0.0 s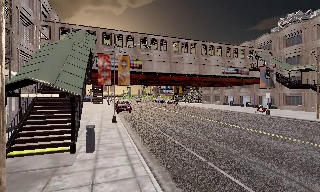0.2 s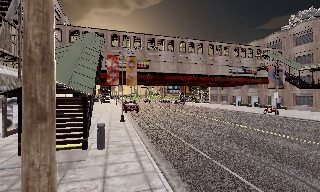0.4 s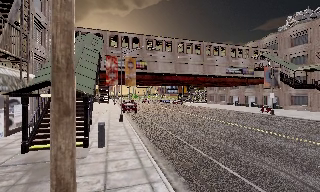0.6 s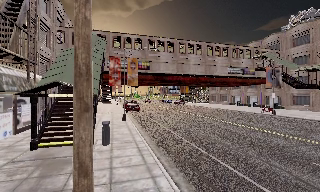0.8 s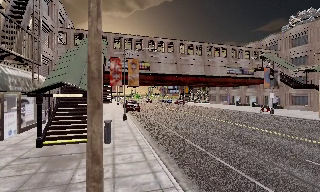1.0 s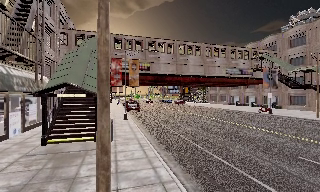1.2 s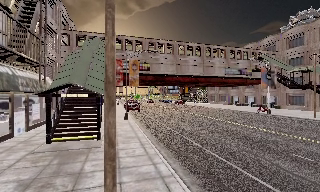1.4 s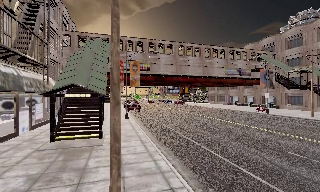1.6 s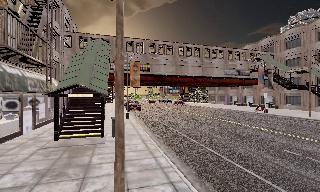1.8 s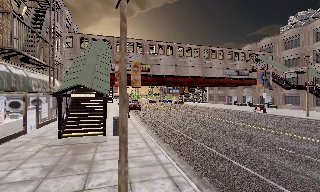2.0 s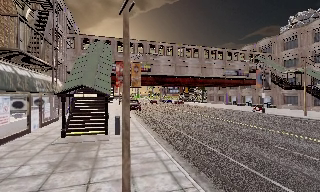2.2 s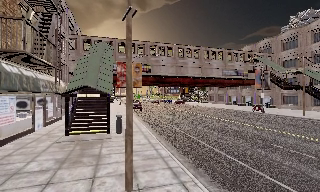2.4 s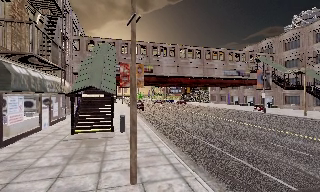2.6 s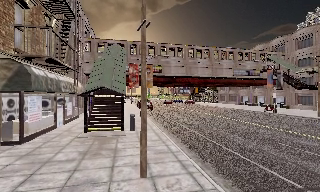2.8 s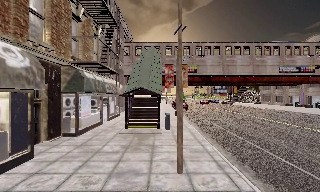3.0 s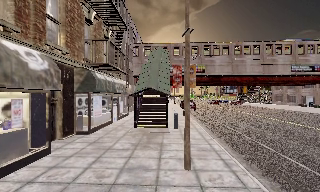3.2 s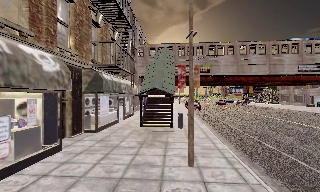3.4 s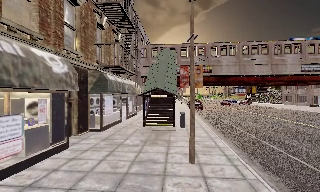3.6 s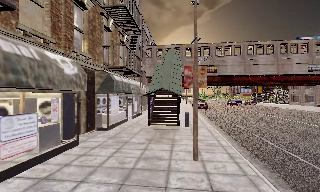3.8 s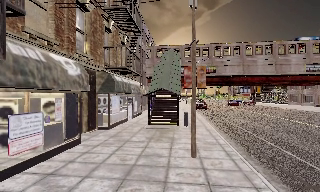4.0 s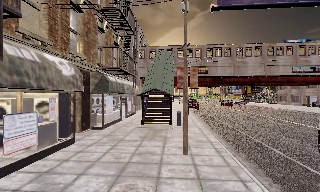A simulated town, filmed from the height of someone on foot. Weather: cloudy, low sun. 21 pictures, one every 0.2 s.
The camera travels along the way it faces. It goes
backward.
0.0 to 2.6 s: The camera travels backward, about 4 m, so what stands in front gets smaller.
2.6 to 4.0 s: The camera swings to its left by about 15 degrees, and the scene slides to the right. It travels backward, about 2 m, so what stands in front gets smaller.
The film runs backward here.
